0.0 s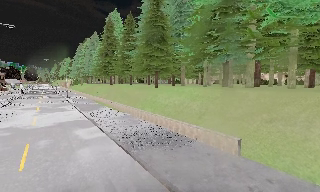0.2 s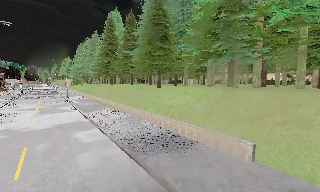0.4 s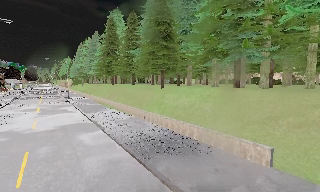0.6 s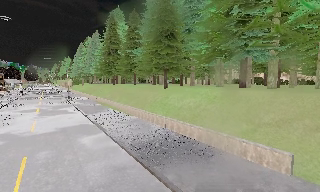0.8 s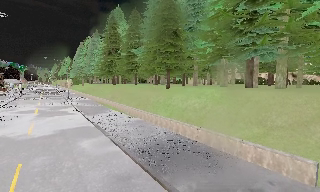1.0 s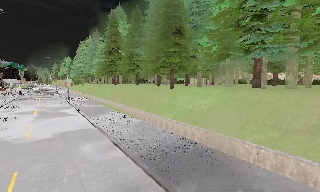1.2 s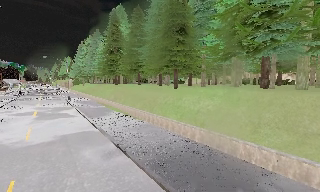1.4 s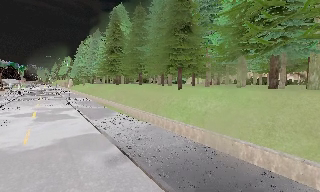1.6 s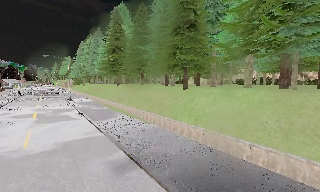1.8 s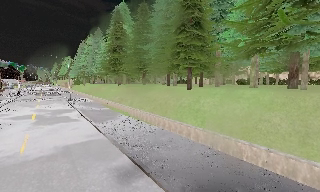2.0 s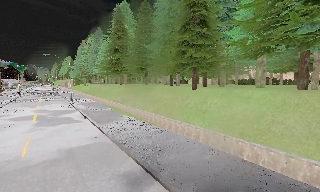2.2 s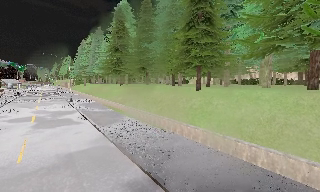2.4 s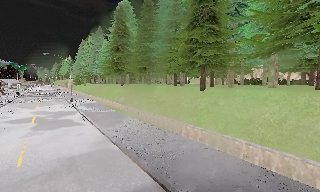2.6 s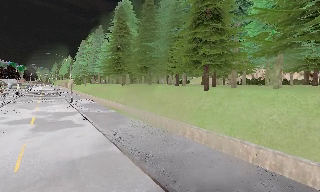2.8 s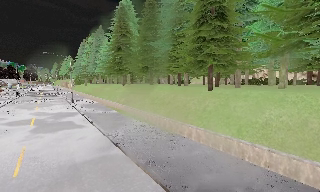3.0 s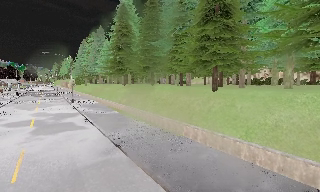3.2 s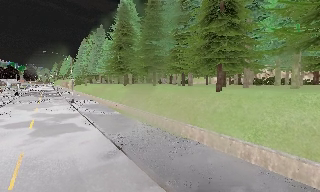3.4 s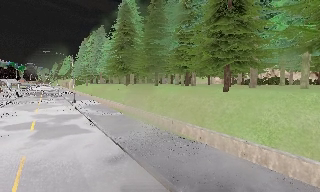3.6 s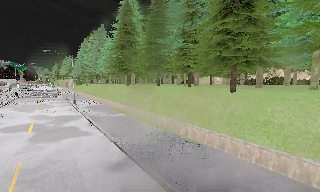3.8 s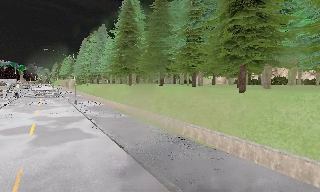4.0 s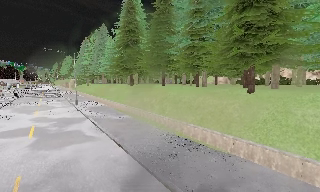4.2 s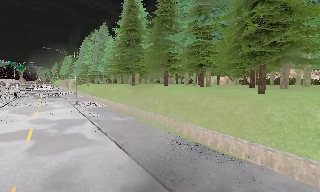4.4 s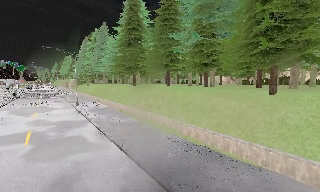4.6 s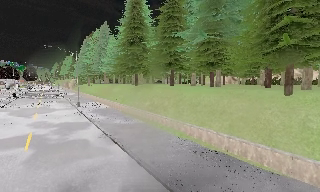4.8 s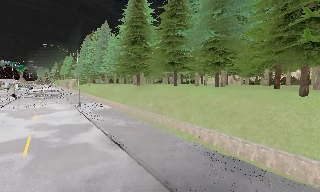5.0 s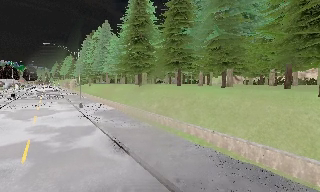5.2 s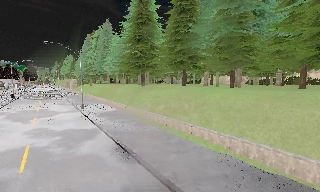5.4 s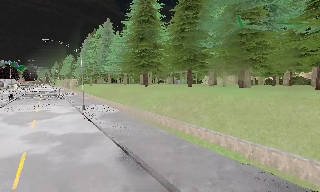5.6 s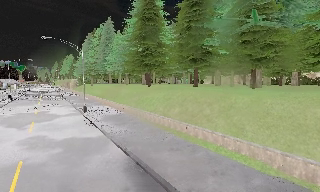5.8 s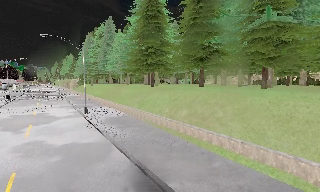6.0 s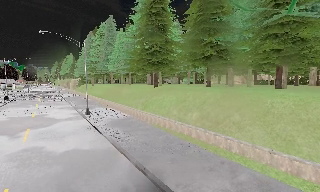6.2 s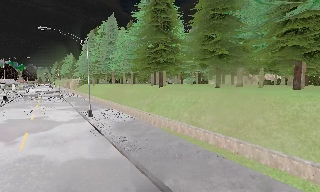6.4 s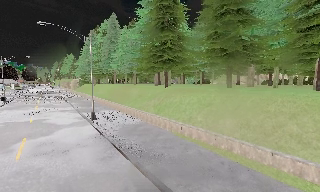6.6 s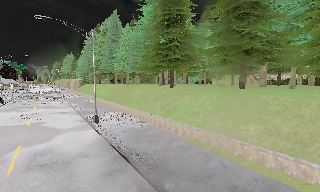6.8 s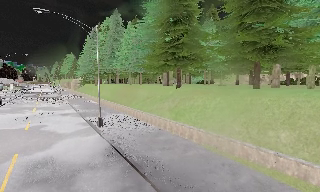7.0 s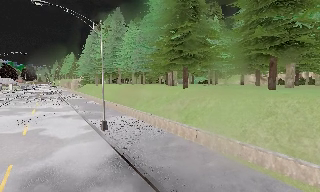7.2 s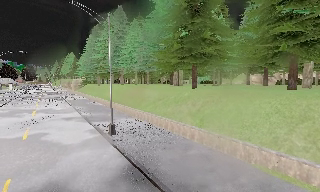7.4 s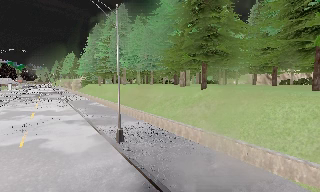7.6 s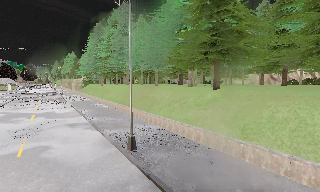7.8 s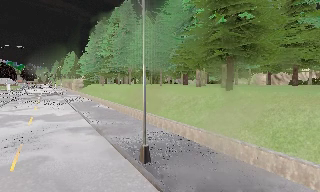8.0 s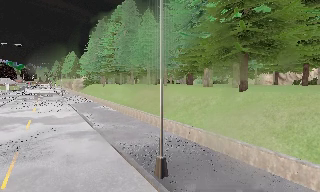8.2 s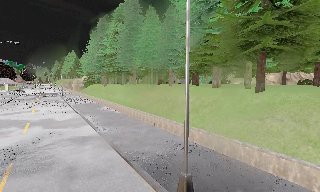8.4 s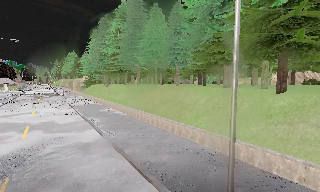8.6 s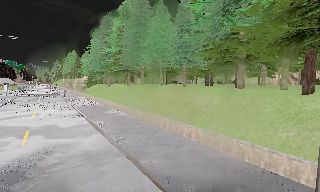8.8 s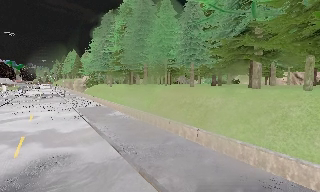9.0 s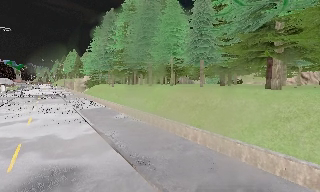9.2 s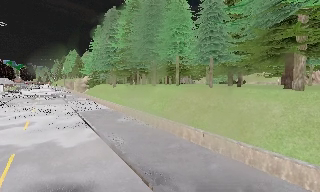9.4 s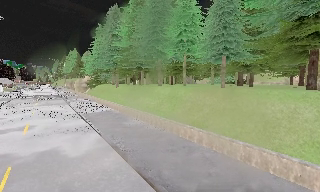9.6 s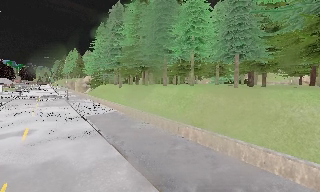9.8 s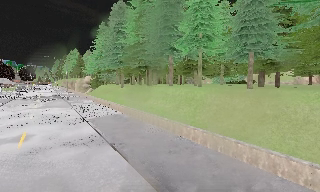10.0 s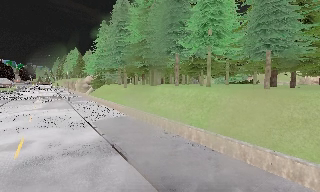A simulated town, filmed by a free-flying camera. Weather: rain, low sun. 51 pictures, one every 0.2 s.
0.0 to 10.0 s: The camera travels forward and to its left, about 50 m, so what stands in front looms larger. It gains speed.
The film runs forward here.
